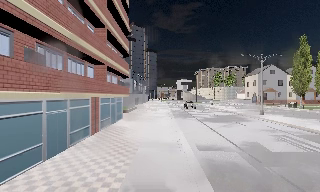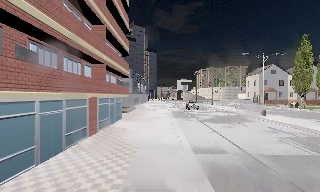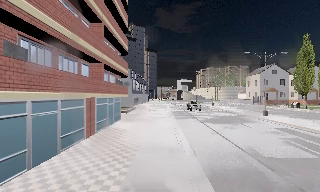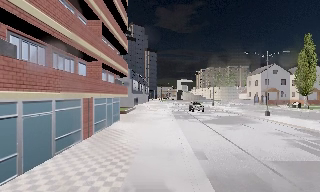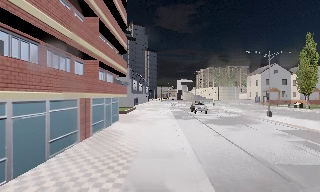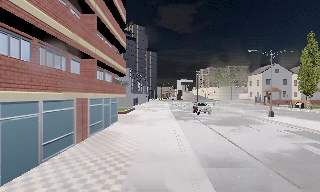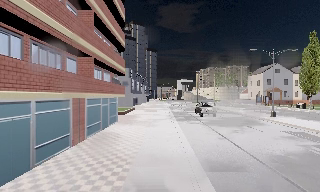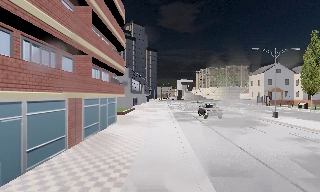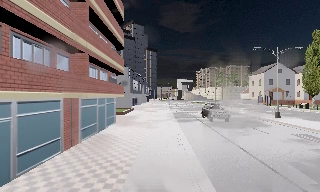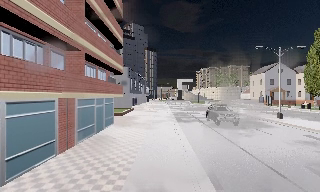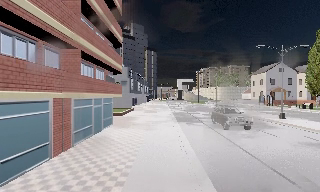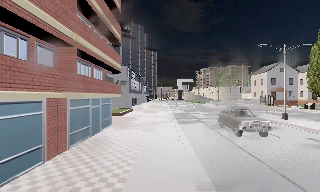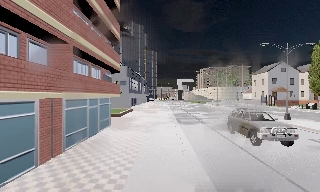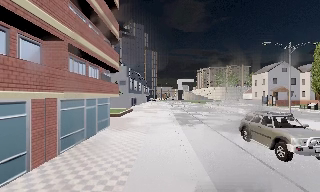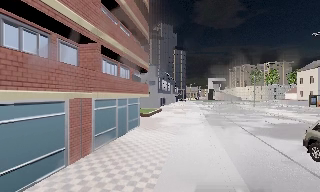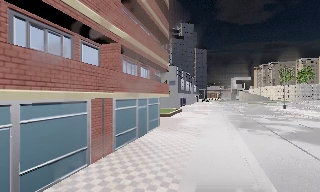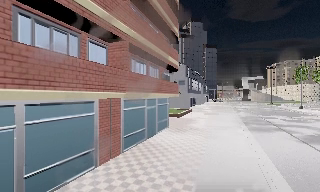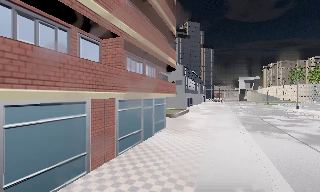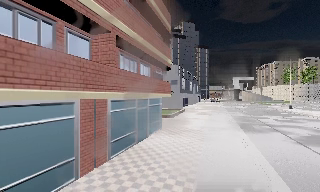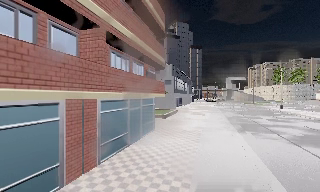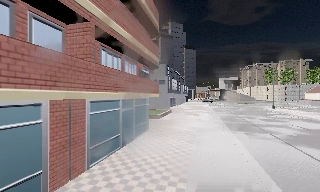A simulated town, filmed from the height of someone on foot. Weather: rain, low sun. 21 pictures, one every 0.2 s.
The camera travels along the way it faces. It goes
forward.
0.0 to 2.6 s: The camera travels forward, about 4.5 m, so what stands in front looms larger.
2.6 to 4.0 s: The camera swings to its left by about 15 degrees, and the scene slides to the right. It travels forward, about 2 m, so what stands in front looms larger.
The film runs forward here.
